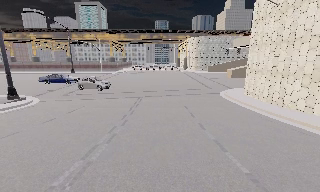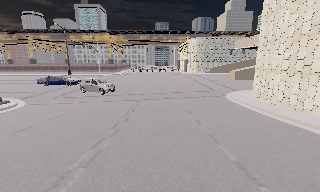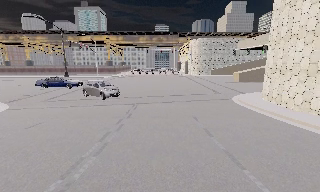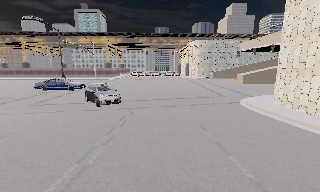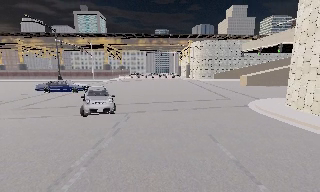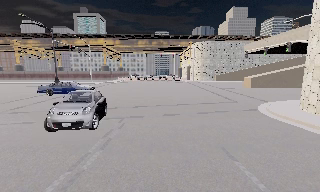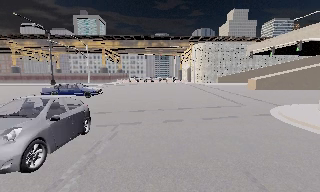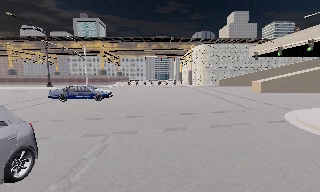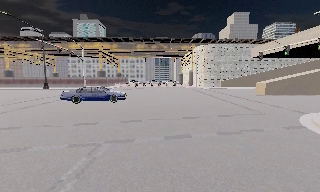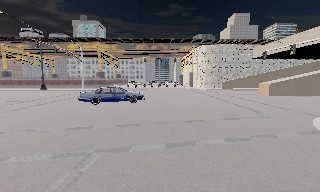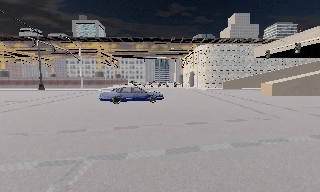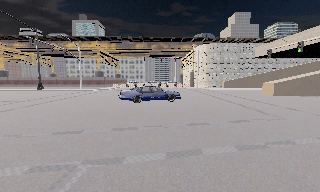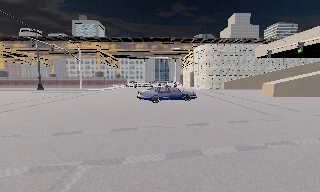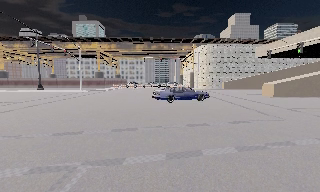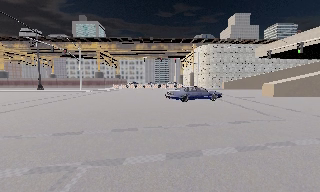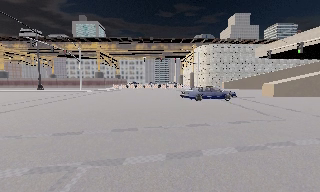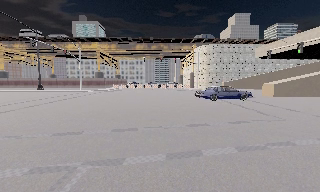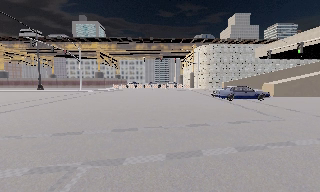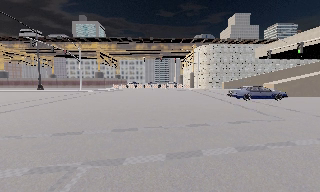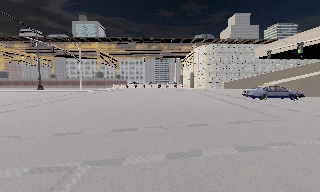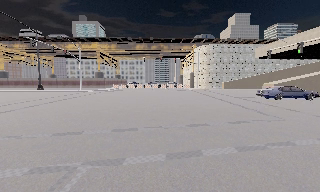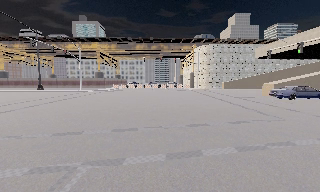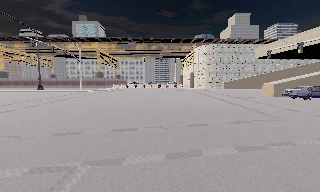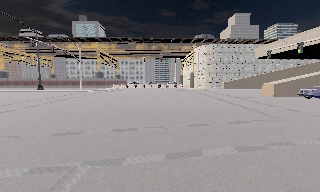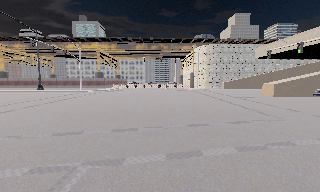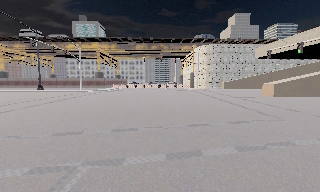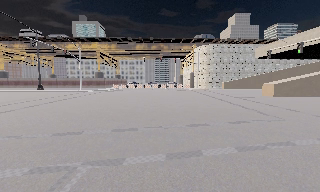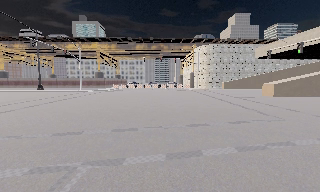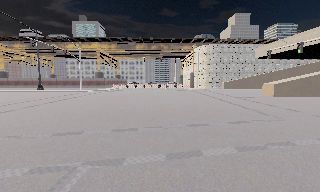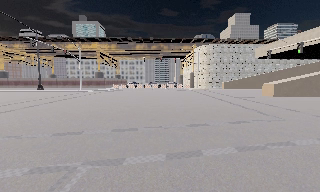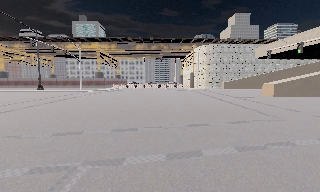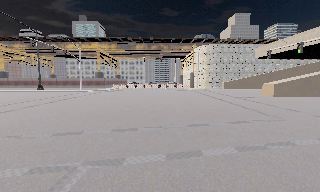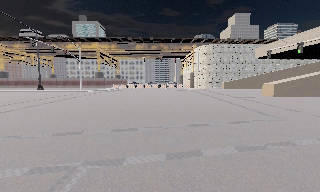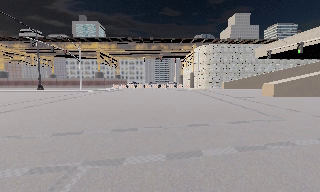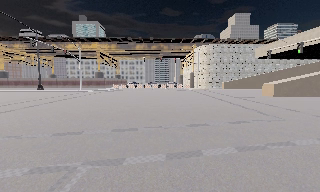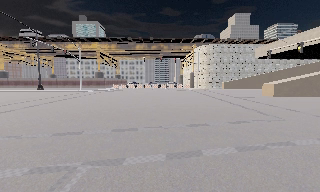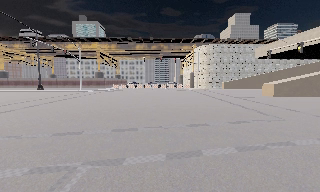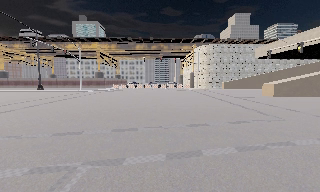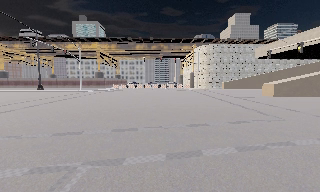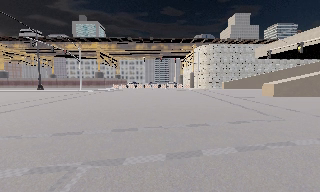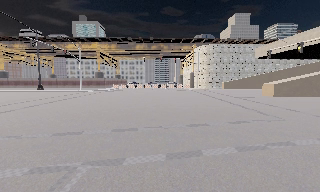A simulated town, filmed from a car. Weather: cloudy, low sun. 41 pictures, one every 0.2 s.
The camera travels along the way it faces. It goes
forward.
0.0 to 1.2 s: The camera travels forward, about 8 m, so what stands in front looms larger.
1.2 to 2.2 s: The camera travels forward, about 3.5 m, so what stands in front looms larger. It loses speed.
2.2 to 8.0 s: The camera keeps its place and its aim.
The film runs forward here.
